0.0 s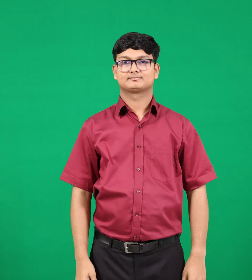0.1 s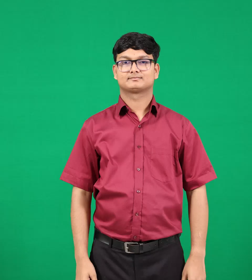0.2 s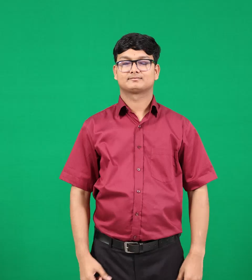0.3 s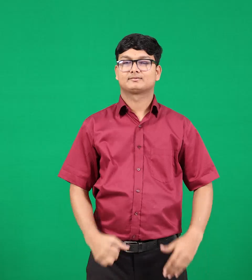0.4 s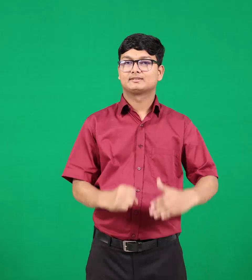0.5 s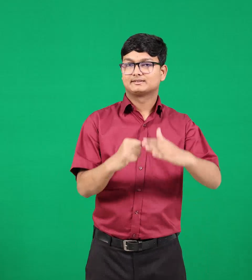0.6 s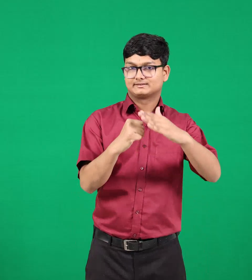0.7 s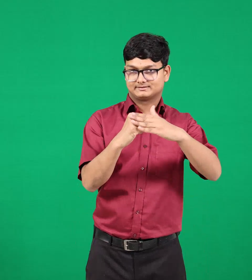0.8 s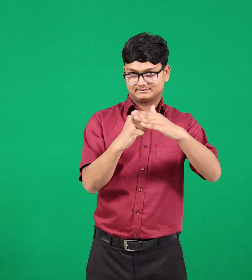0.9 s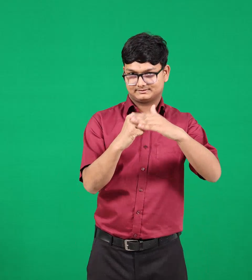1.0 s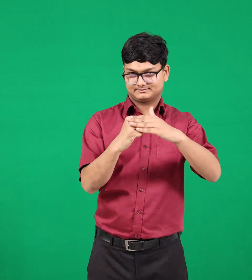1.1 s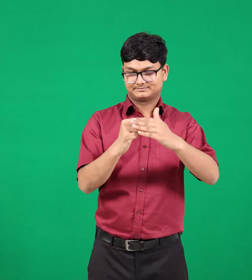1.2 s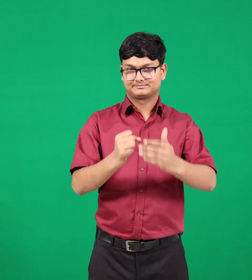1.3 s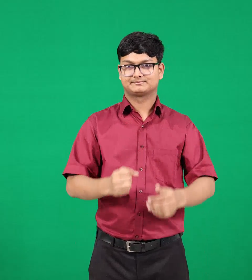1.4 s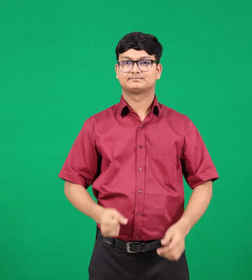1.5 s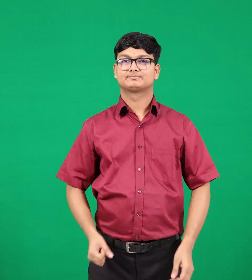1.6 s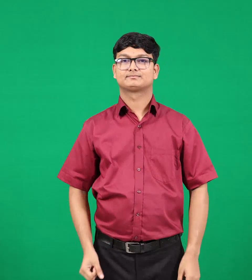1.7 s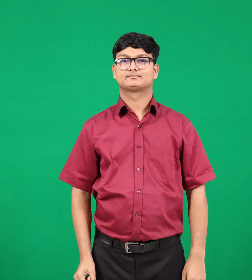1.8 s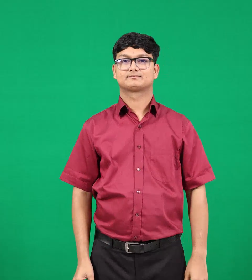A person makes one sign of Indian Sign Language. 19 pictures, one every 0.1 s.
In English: thursday
